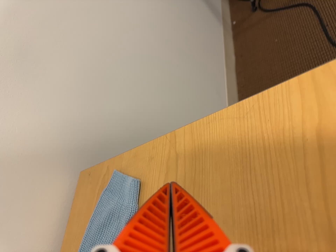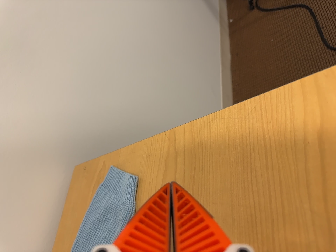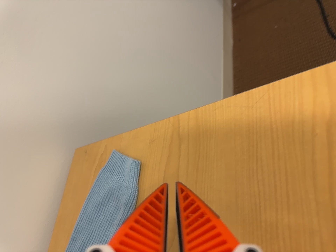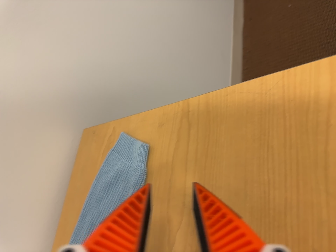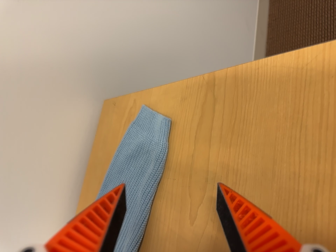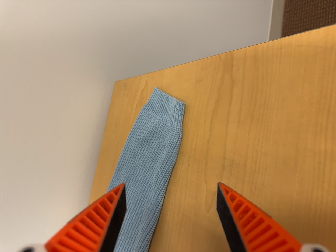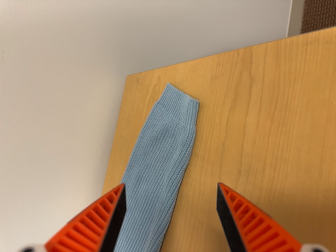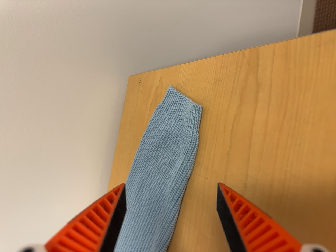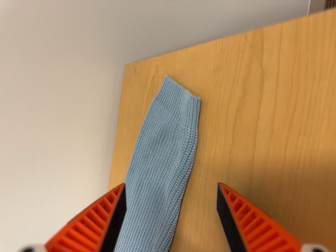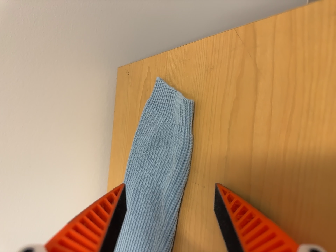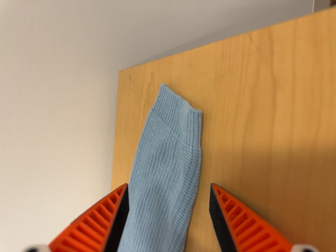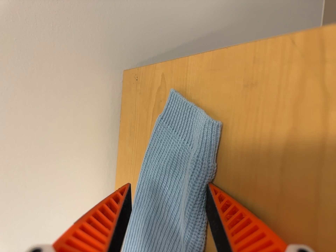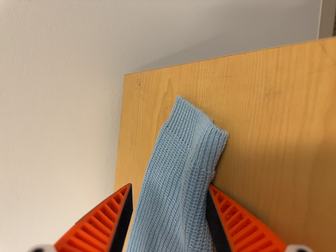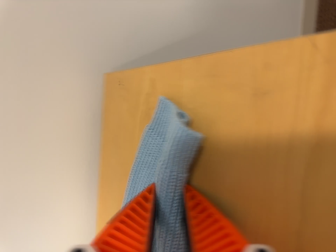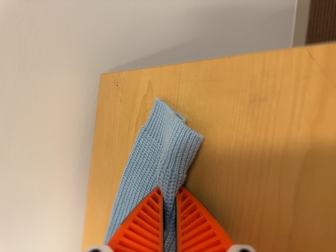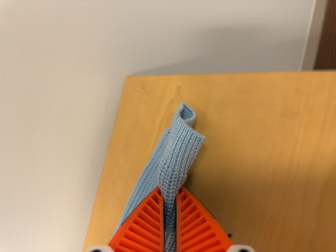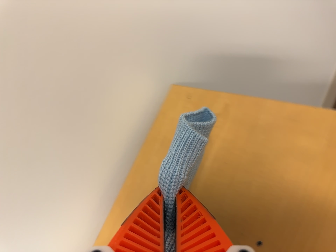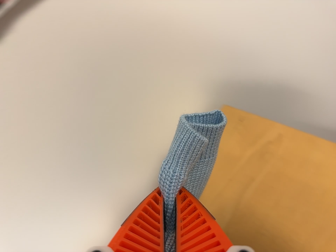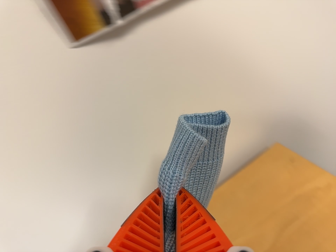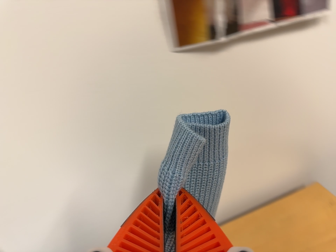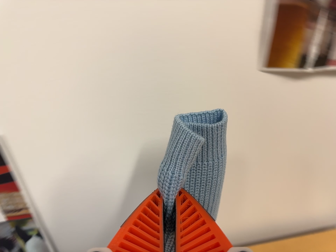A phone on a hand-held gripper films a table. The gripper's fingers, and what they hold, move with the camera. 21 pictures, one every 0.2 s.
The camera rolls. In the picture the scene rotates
clockwise.
0.0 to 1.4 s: The scene slides to the right, as the camera pans about 10 degrees to its left. It travels toward the top of its view and forward, about 9 cm. Its aim tips toward the bottom of its view by about 25 degrees, and the scene shifts upward.
1.4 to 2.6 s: The camera travels forward and toward the top of its view, about 14 cm, so what stands in front looms larger.
2.6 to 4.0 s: The camera travels to its left, about 40 cm, so close, fixed things drift to the right. Its aim tips toward the top of its view by about 20 degrees, and the scene shifts downward. It rolls about its line of sight by about 80 degrees, and the scene rotates clockwise.
The film runs forward here.
